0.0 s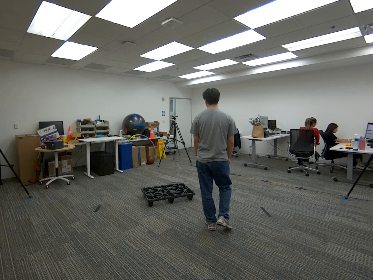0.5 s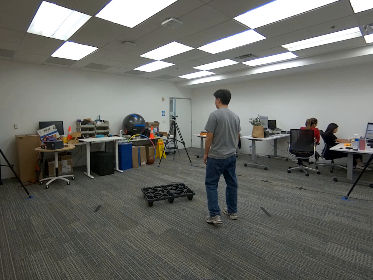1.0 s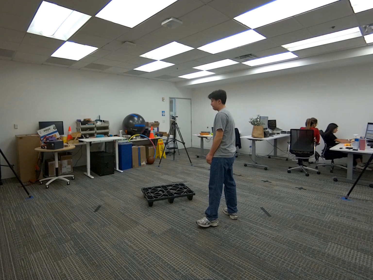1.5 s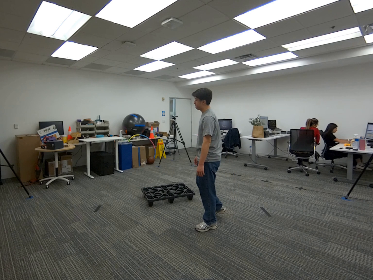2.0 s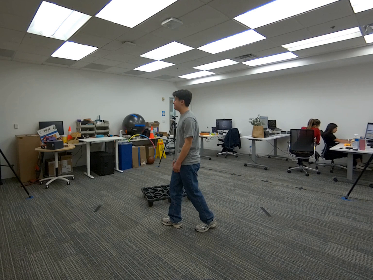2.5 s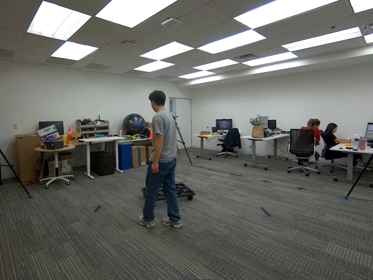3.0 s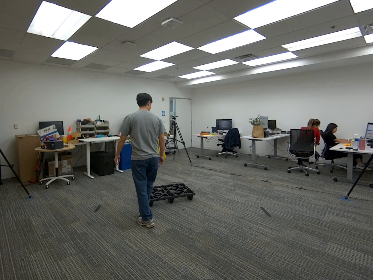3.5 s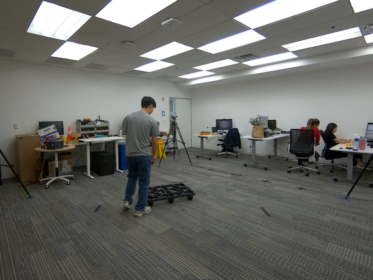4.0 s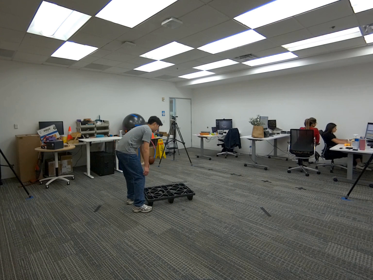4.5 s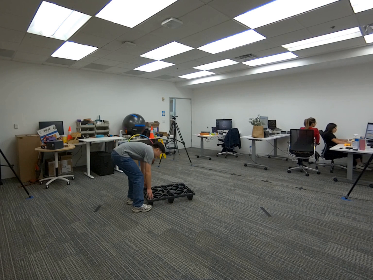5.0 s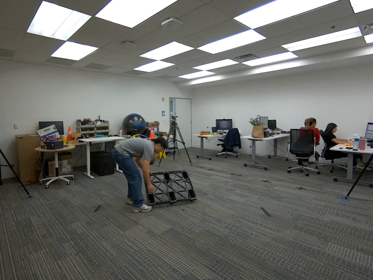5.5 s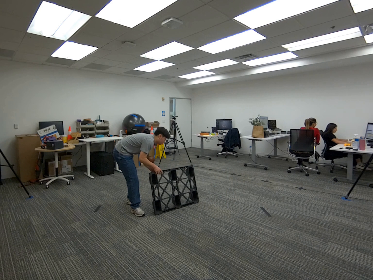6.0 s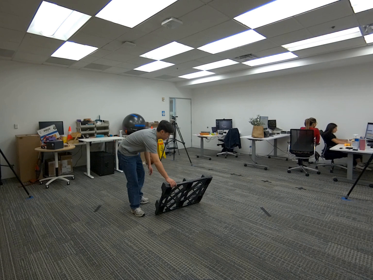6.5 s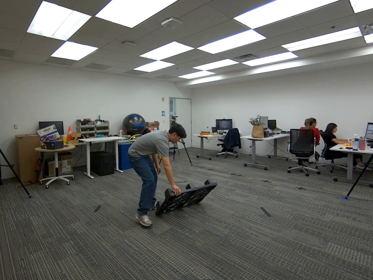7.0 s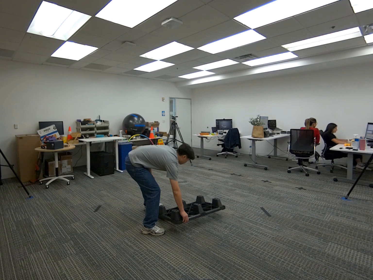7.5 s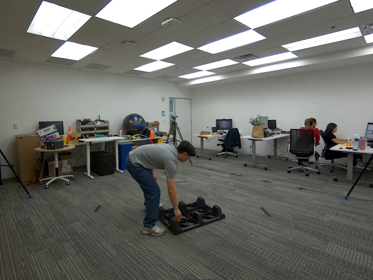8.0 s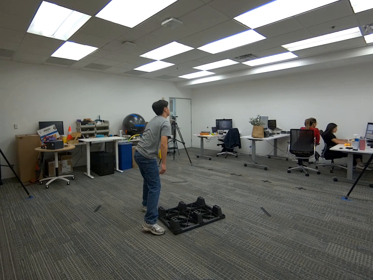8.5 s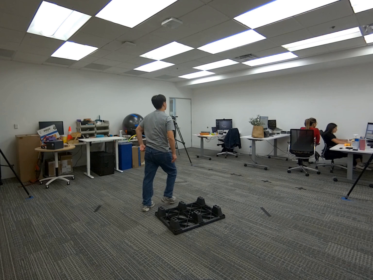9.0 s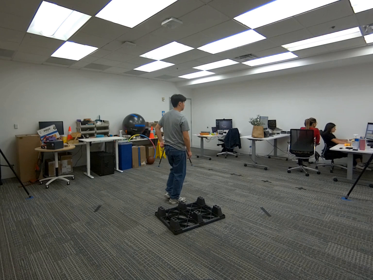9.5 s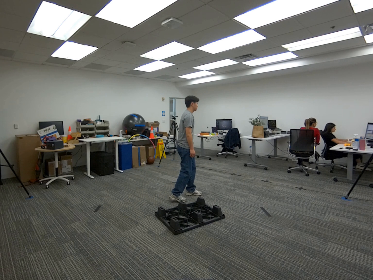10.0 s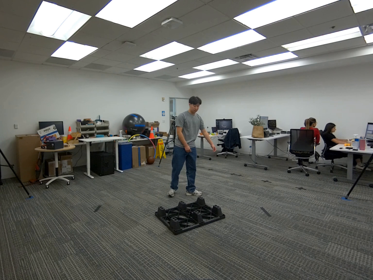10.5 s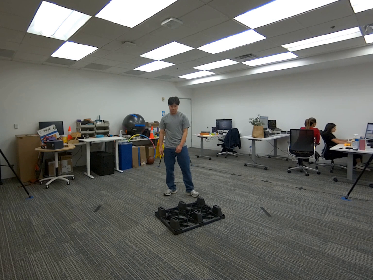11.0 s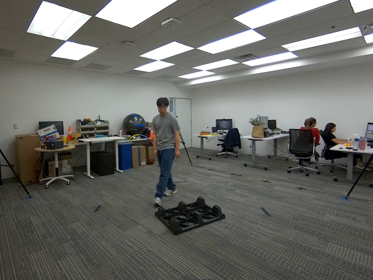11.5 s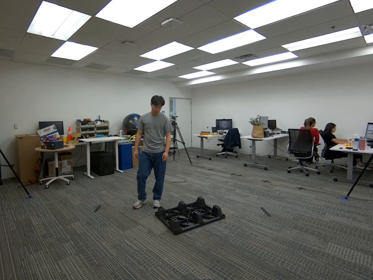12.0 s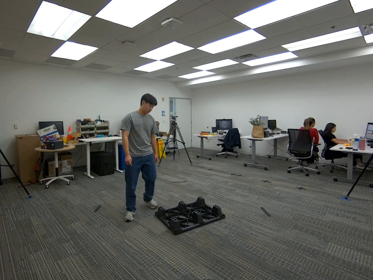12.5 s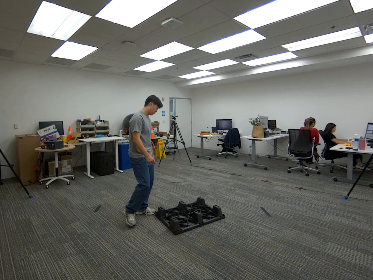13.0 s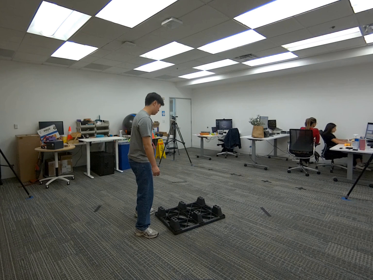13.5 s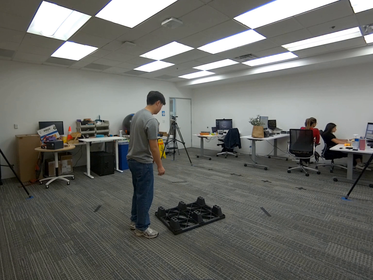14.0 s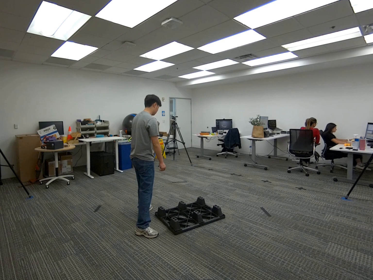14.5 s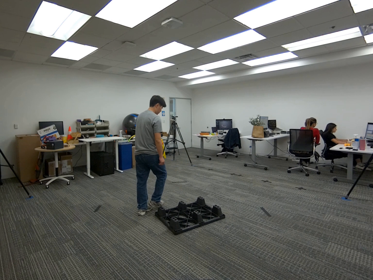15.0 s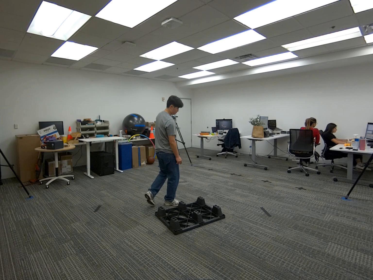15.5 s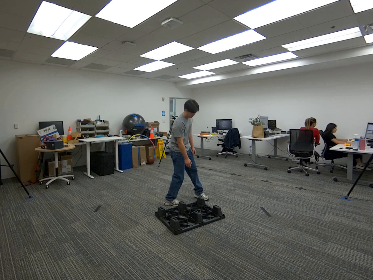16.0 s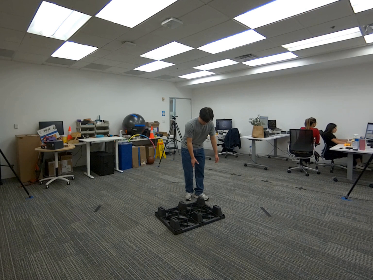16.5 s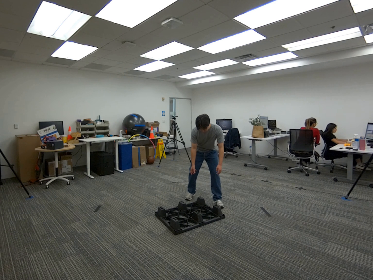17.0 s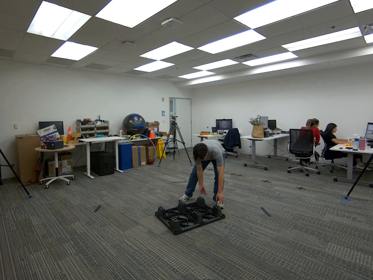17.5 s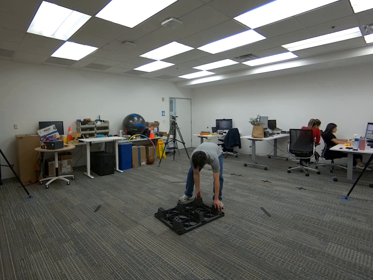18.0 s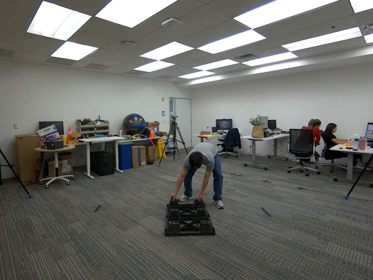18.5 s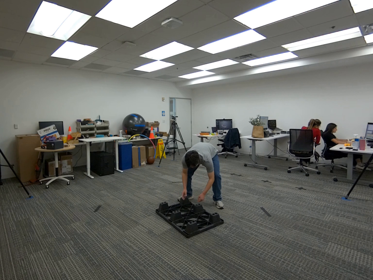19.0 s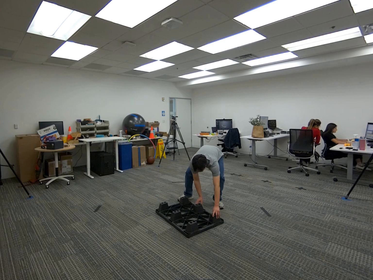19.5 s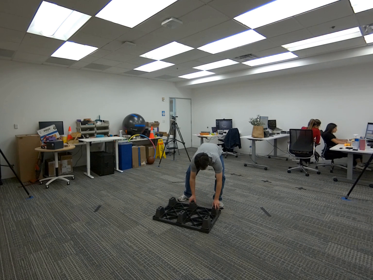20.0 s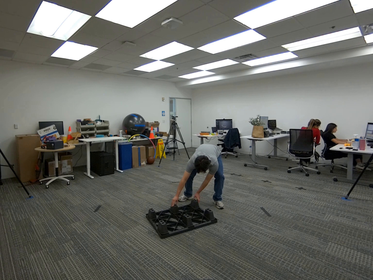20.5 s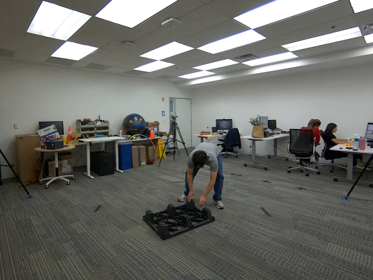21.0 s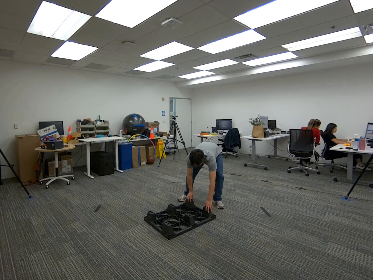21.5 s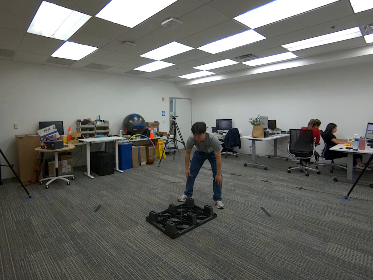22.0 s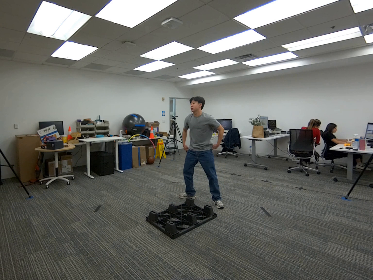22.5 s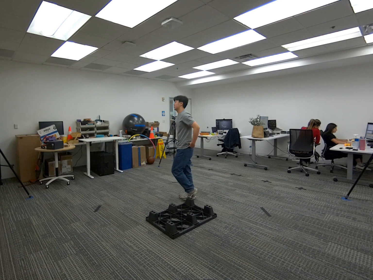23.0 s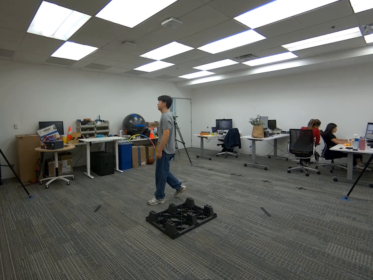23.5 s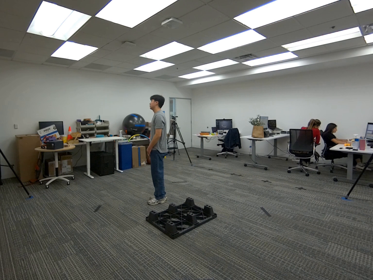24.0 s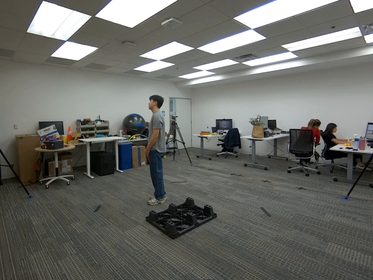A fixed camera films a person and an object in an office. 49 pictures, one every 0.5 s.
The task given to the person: Walk over to the platform on the ground and turn the platform over and rotate the platform 180° while the platform remains on the floor.
